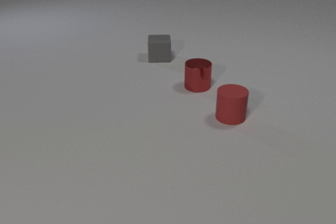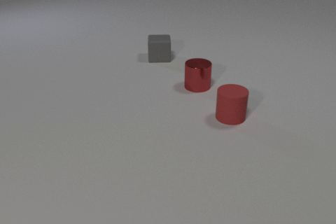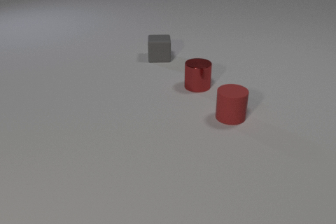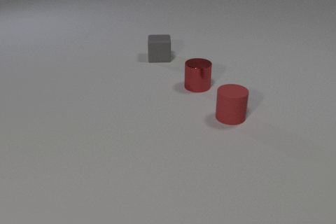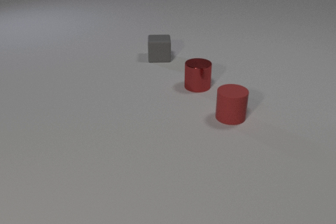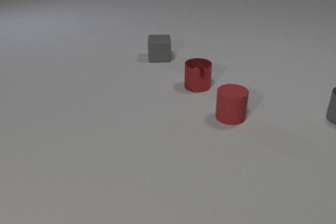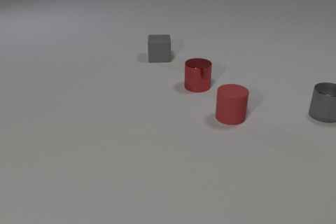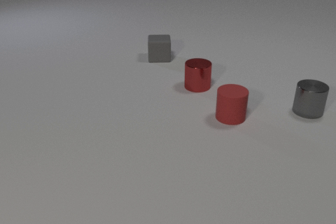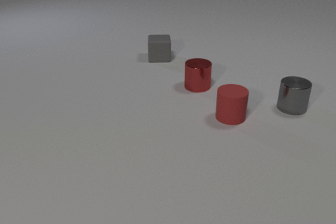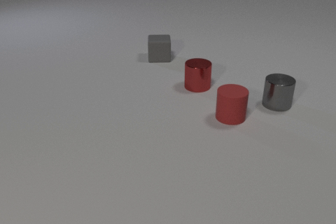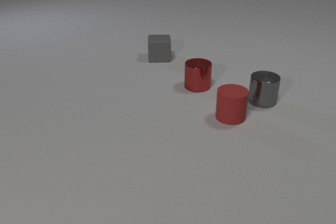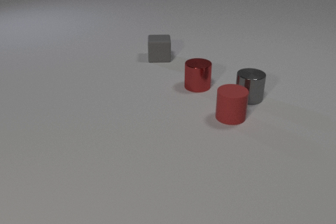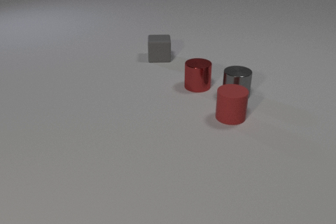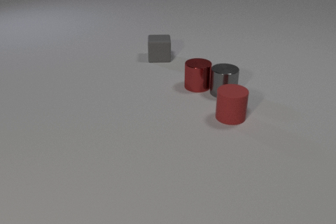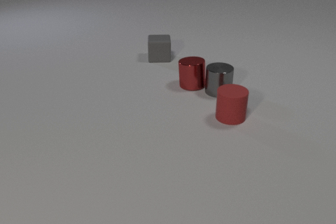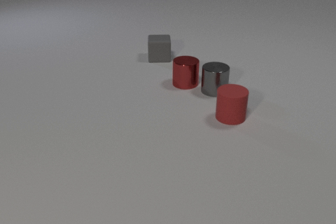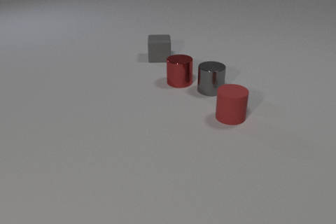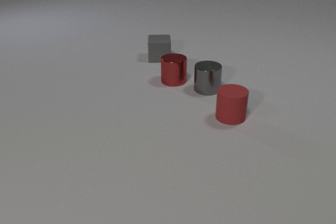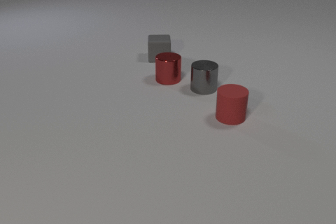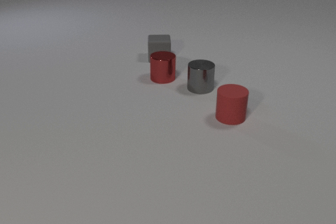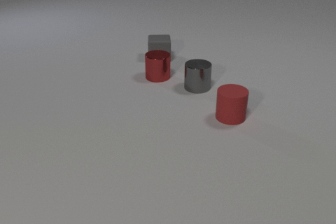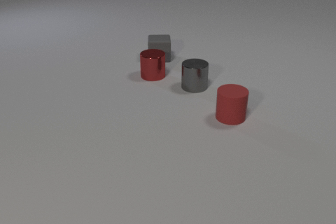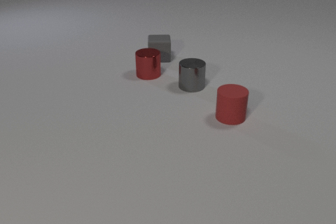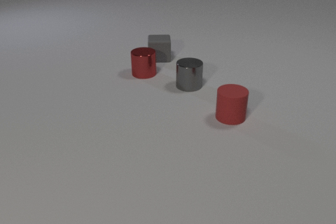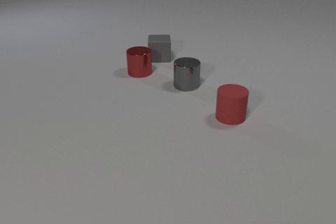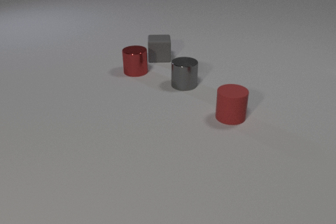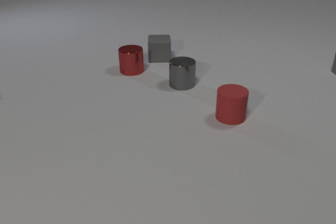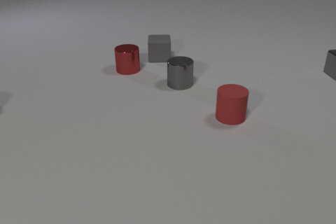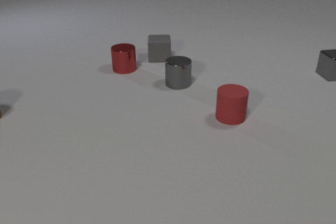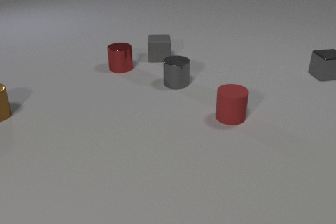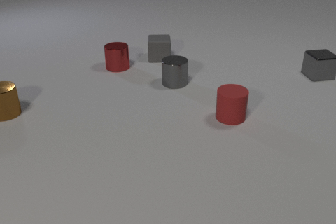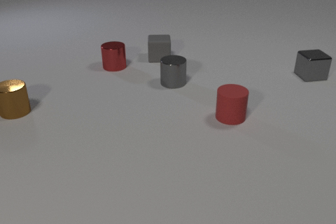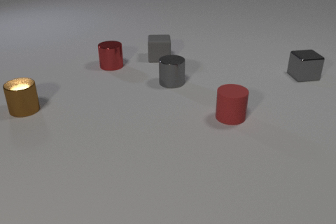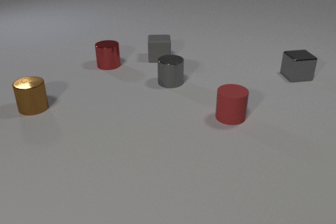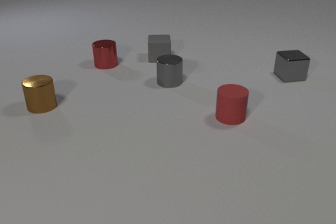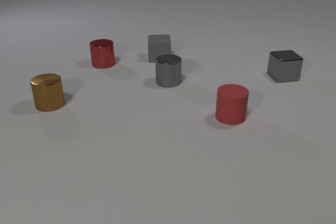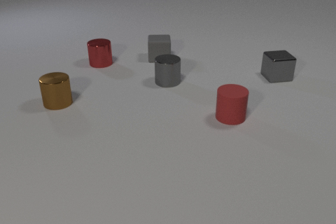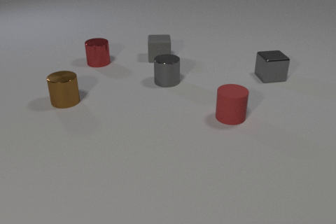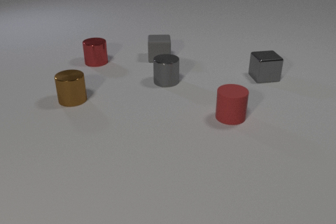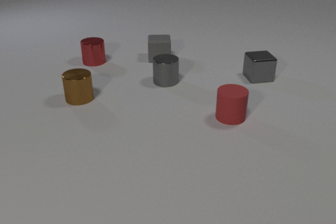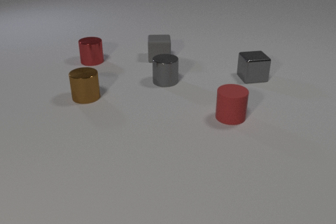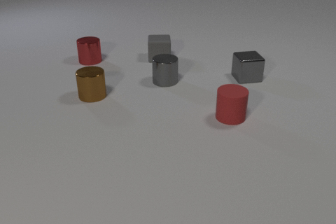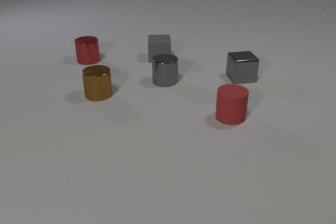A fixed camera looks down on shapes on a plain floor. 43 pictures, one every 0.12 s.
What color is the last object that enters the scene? brown.
How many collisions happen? 1.
Are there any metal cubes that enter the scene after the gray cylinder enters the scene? yes.
0.00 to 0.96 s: The gray metal cylinder comes in at the right edge, slides to the left.
0.96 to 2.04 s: The gray metal cylinder slides to the left. The red metal cylinder slides to the left and away from the camera. The gray metal cylinder and the red metal cylinder collide.
2.04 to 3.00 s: The gray metal cylinder slides to the left. The red metal cylinder slides to the left and away from the camera.
3.00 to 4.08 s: The gray metal cylinder slides to the left and away from the camera. The red metal cylinder slides to the left and away from the camera. The brown metal cylinder comes in at the left edge, slides to the right. The gray metal cube comes in at the right edge, slides to the left and toward the camera.
4.08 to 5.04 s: The red metal cylinder slides to the left and away from the camera. The brown metal cylinder slides to the right. The gray metal cube slides to the left.
